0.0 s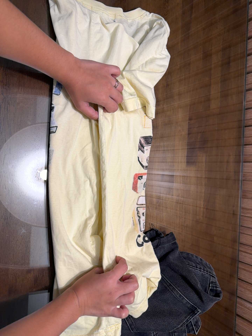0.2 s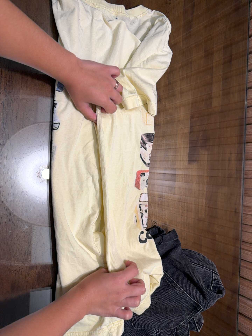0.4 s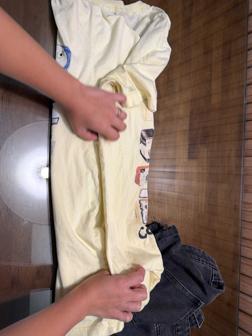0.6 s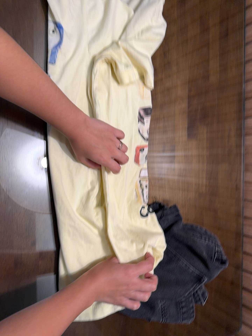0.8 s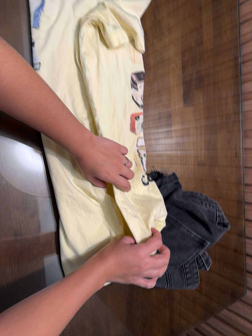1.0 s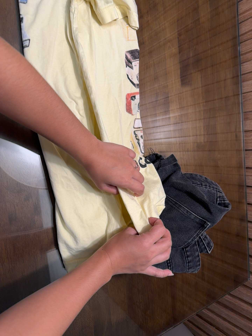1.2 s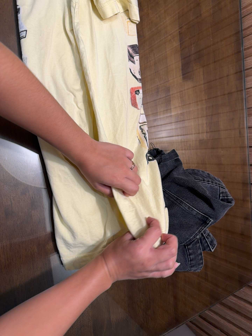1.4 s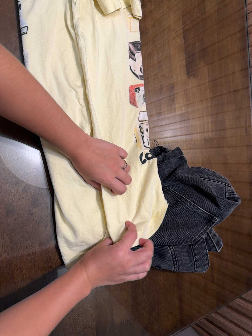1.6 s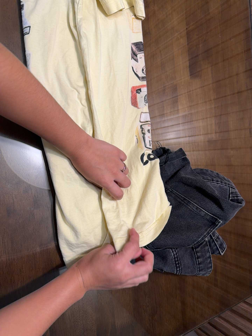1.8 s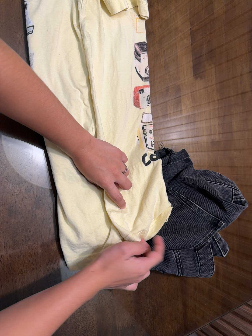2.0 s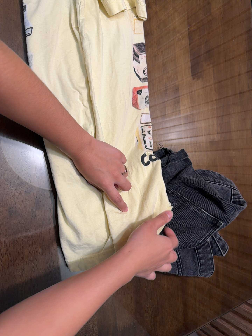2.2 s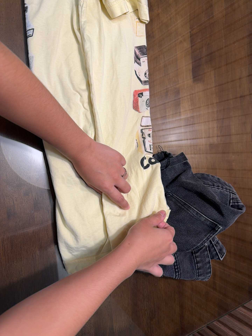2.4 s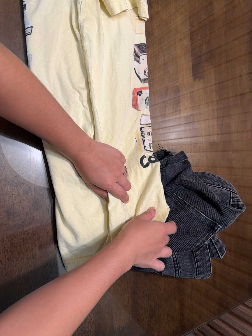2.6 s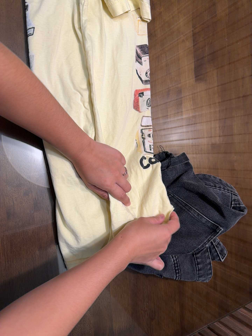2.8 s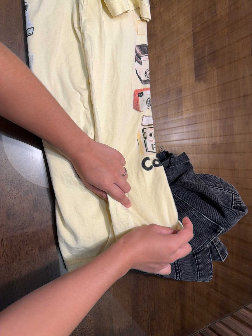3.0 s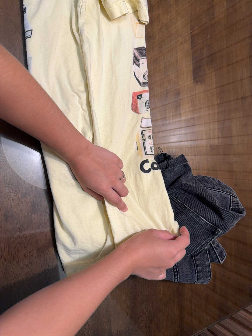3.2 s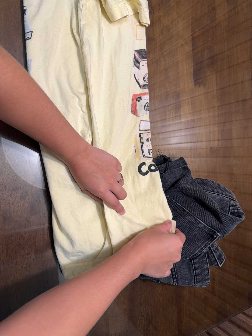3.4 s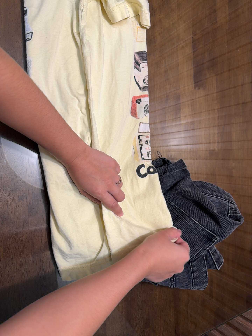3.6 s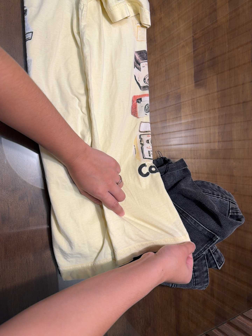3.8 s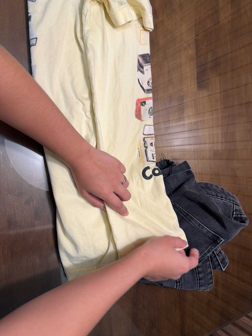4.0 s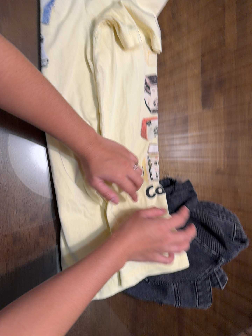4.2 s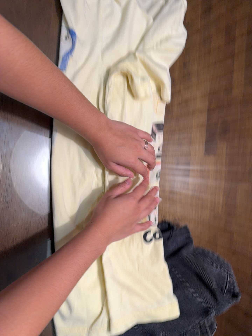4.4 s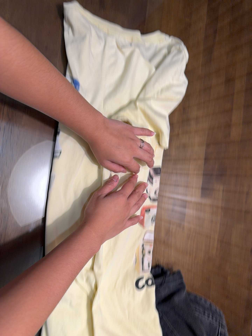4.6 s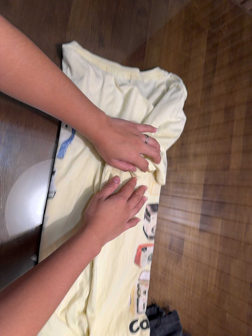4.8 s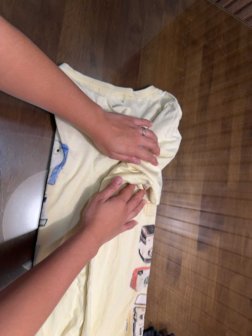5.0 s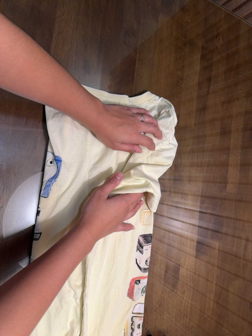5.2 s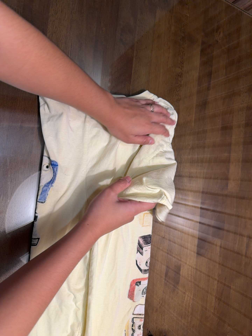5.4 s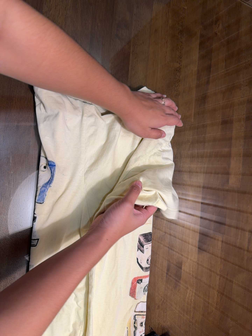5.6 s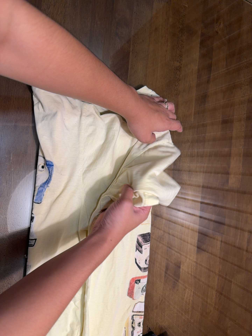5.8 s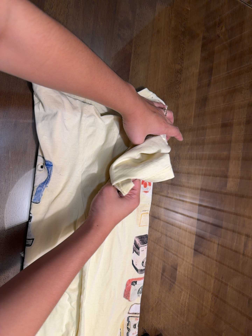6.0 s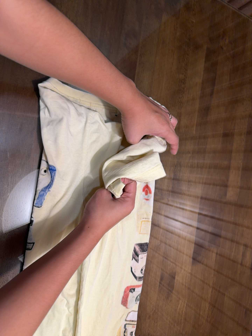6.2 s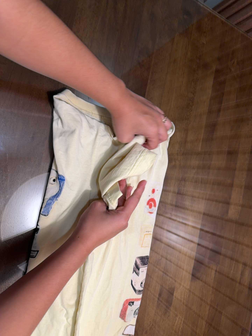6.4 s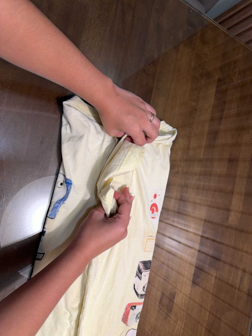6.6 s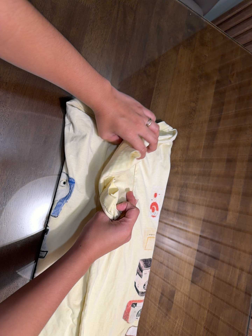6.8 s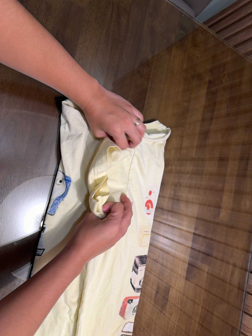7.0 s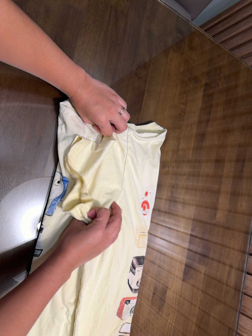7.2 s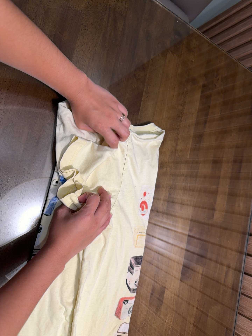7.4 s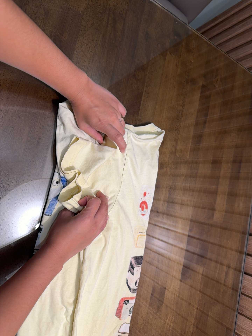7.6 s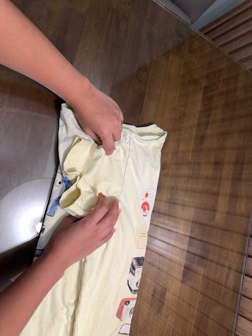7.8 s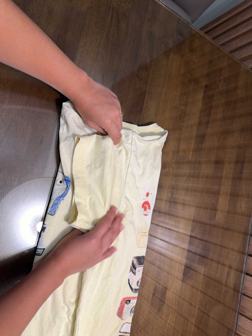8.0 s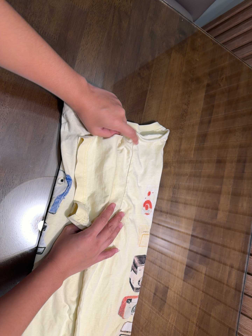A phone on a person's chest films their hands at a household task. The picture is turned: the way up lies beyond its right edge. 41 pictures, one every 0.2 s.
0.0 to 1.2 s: The camera travels toward the bottom of its view, about 14 cm, so close, fixed things drift upward.
1.2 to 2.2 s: The camera shifts only a little, or ends up much as it began.
2.2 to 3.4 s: The camera keeps its place and its aim.
3.4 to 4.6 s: The camera travels toward the top of its view, about 20 cm, so close, fixed things drift downward. Its aim tips toward the top of its view by about 10 degrees, and the scene shifts downward. It rolls about its line of sight by about 10 degrees, and the scene rotates clockwise.
4.6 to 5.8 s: The camera travels toward the top of its view, about 10 cm.
5.8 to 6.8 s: The camera shifts only a little, or ends up much as it began.
6.8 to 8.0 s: The camera keeps its place and its aim.
The film runs forward here.
